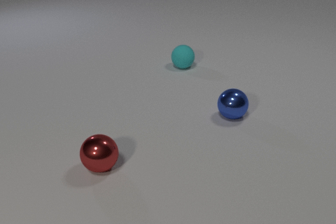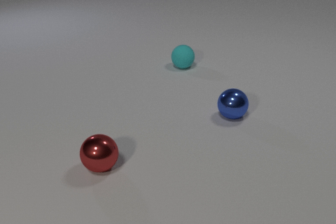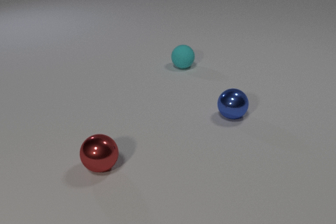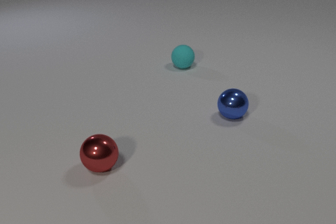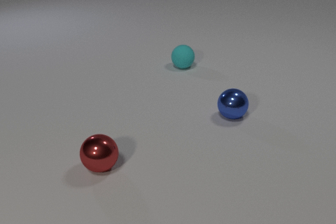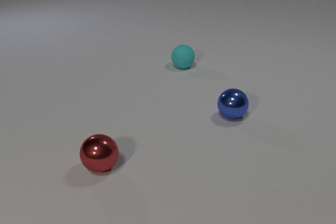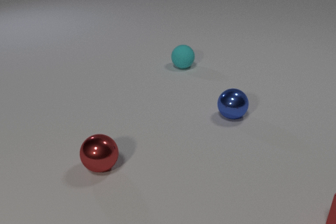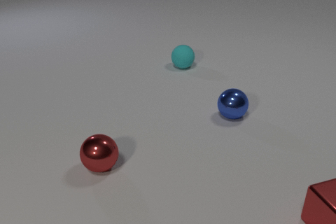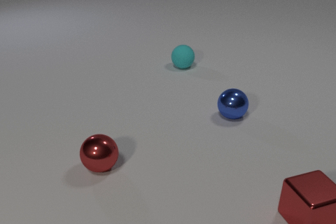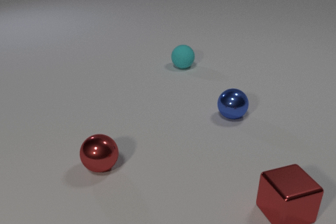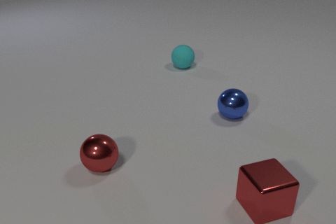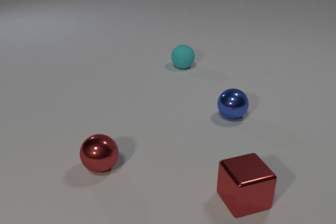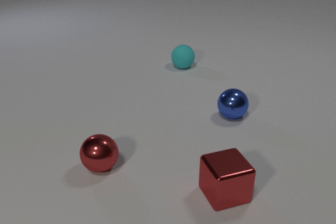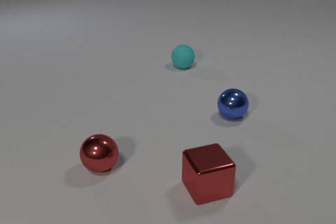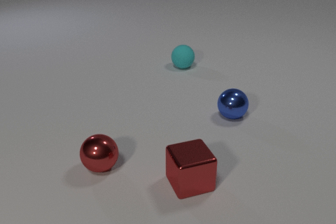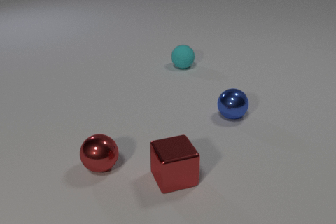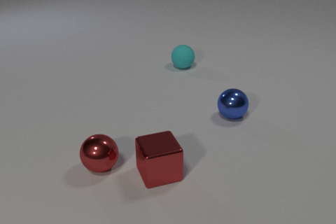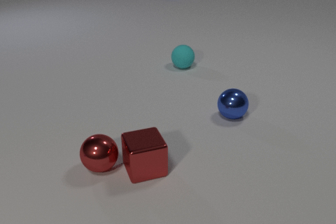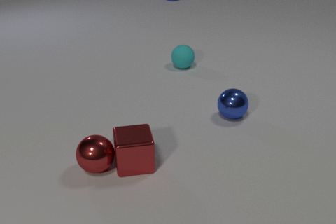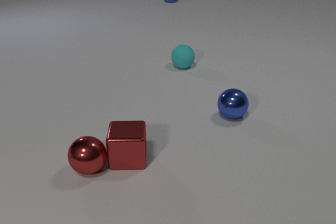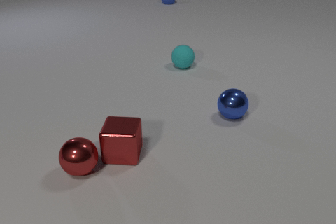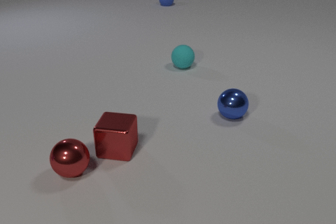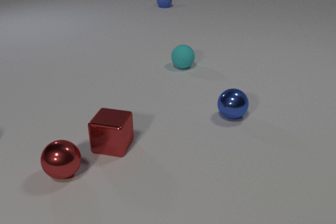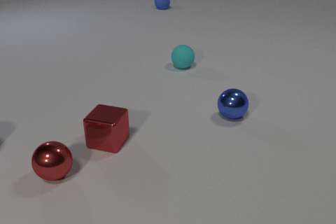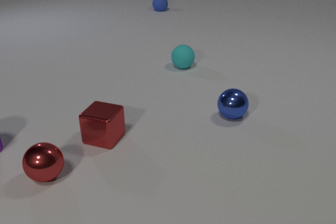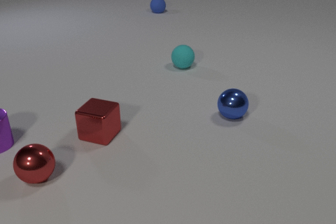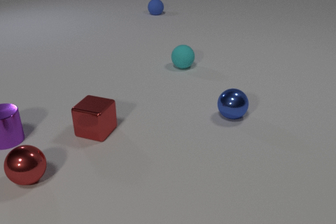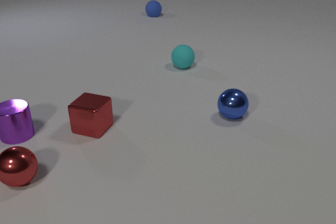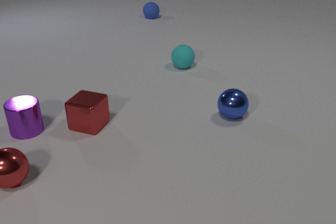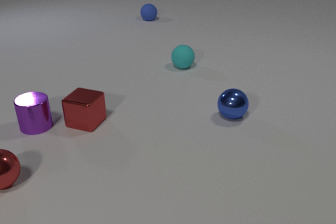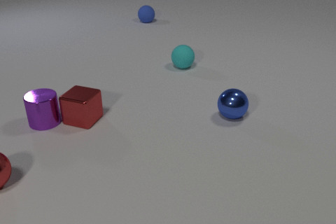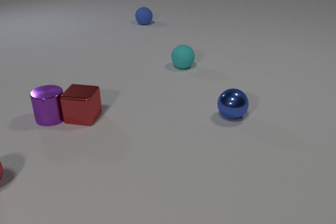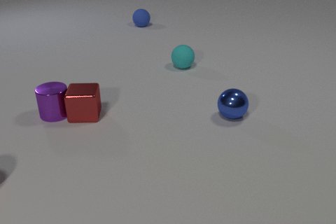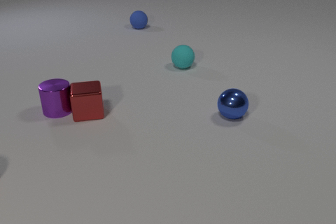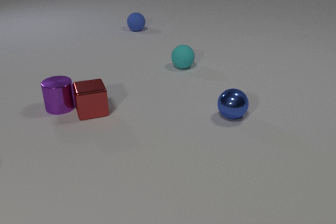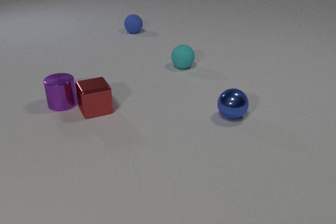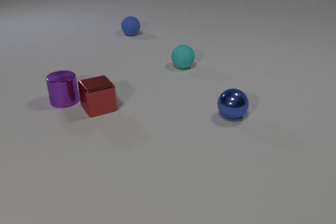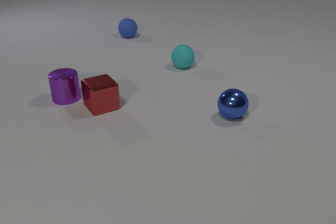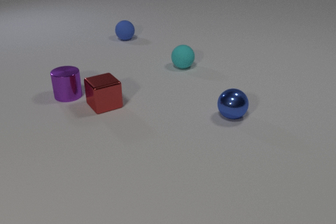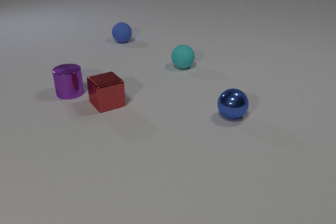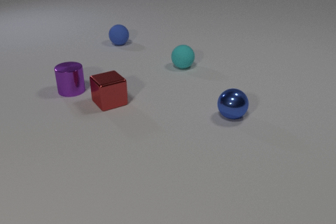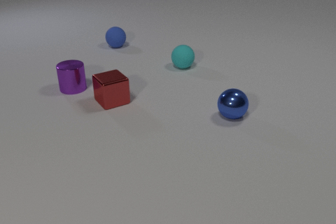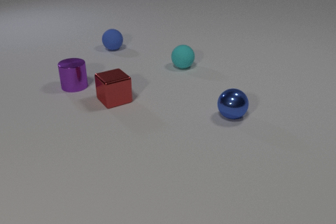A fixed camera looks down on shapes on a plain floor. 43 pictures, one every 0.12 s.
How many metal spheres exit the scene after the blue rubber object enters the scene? 1.
What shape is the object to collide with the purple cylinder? cube.
What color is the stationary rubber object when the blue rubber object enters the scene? cyan.
0.00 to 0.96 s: The red metal cube comes in at the right edge, slides to the left.
0.96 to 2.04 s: The red metal cube slides to the left. The blue rubber sphere comes in at the top edge.
2.04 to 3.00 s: The red metal cube slides away from the camera and to the left, spins so that its near face slides to the left, clockwise seen from above. The red metal sphere rolls to the left. The purple metal cylinder comes in at the left edge, slides to the right. The blue rubber sphere rolls toward the camera. The red metal cube and the red metal sphere collide.
3.00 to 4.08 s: The red metal cube slides away from the camera, spins counterclockwise seen from above by about 45 degrees, its near face sliding to the right. The red metal sphere rolls to the left, leaves at the left edge. The purple metal cylinder slides to the right and away from the camera. The blue rubber sphere rolls toward the camera. The red metal cube and the purple metal cylinder collide.
4.08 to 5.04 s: The red metal cube slides to the right and away from the camera. The purple metal cylinder slides away from the camera. The blue rubber sphere rolls toward the camera and to the left.
